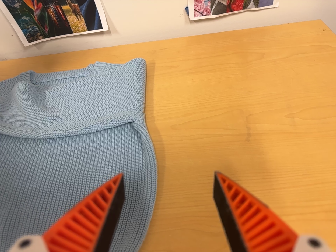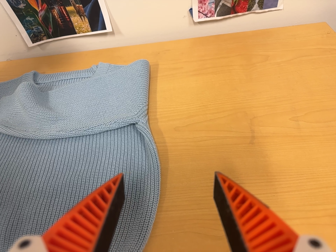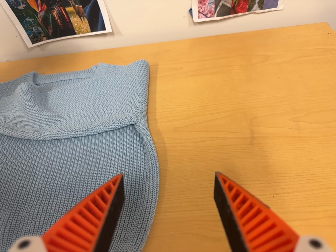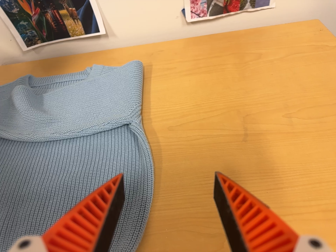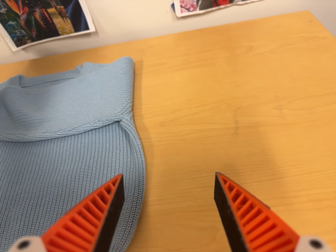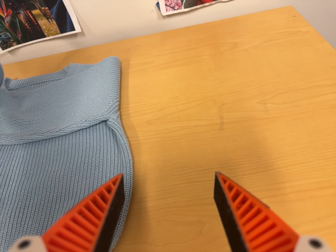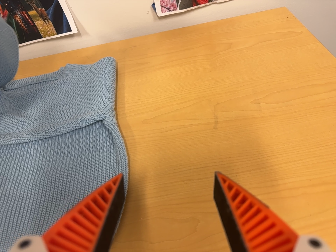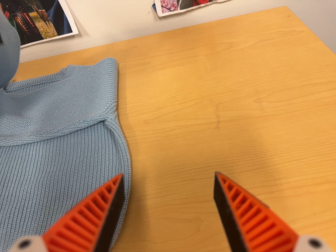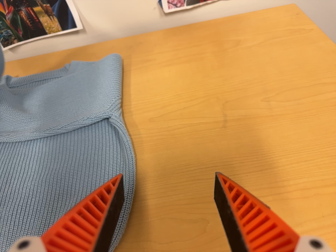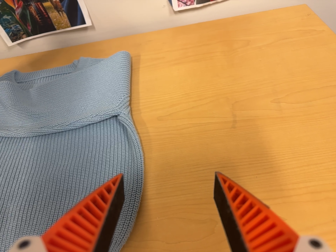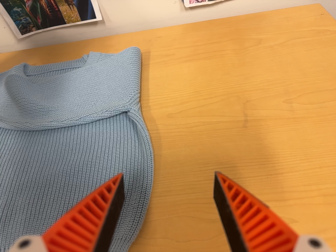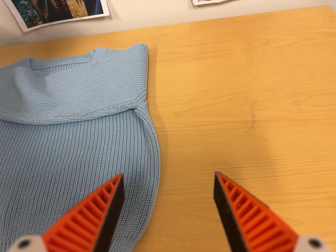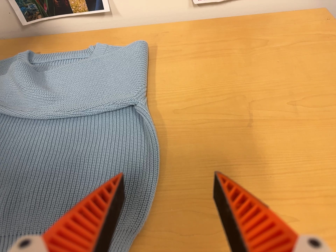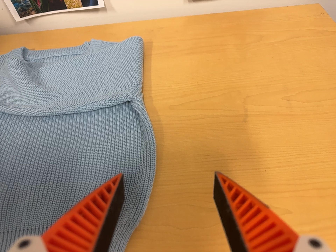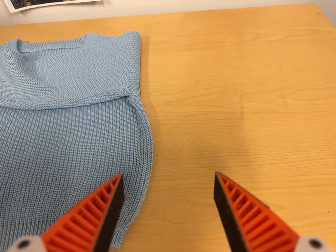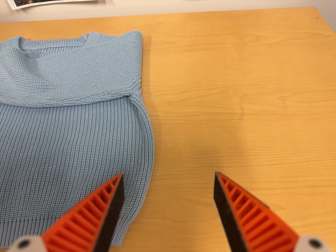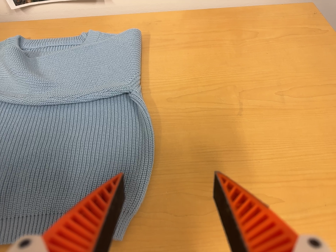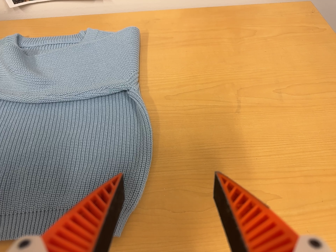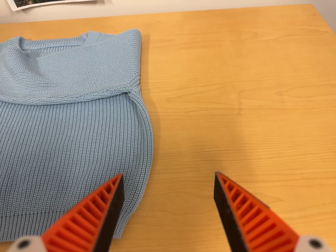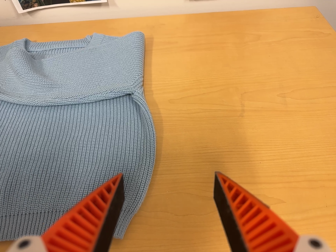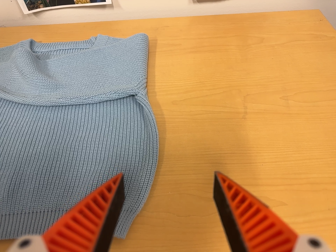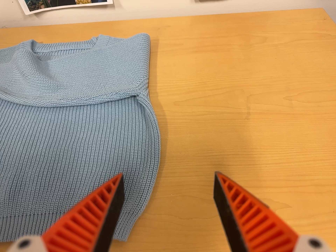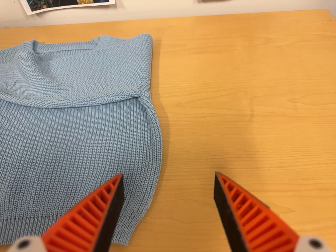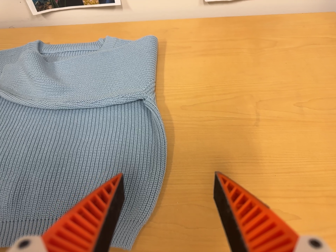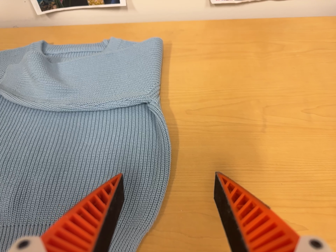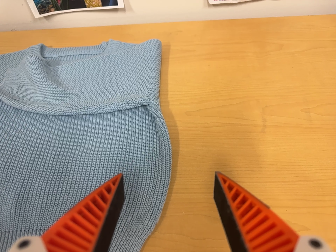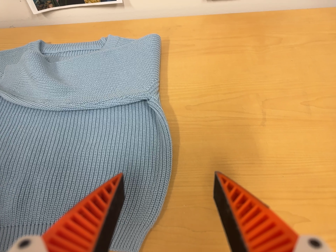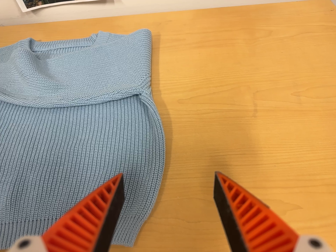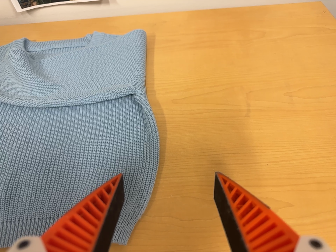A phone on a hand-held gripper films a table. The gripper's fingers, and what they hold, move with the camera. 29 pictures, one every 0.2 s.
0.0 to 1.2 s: The camera travels to its right, about 4 cm, so close, fixed things drift to the left.
1.2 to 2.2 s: The camera travels to its left, about 5 cm, so close, fixed things drift to the right.
2.2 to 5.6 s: The camera shifts only a little, or ends up much as it began.
The film runs backward here.
